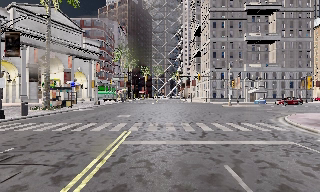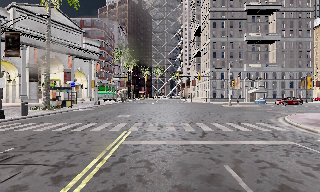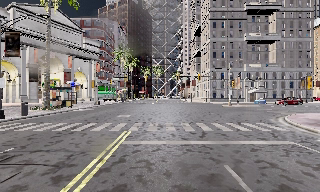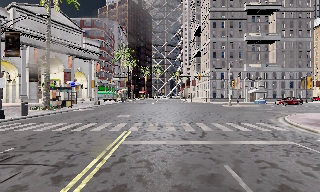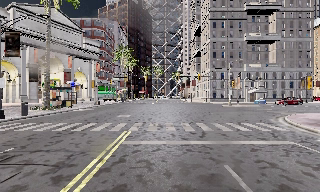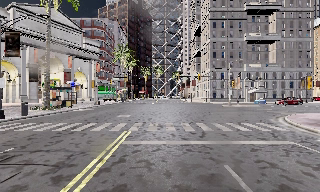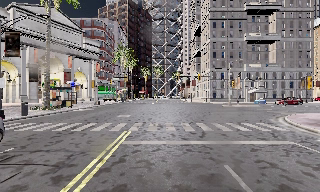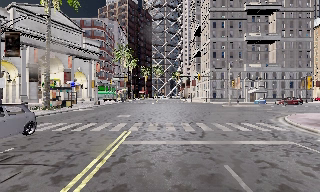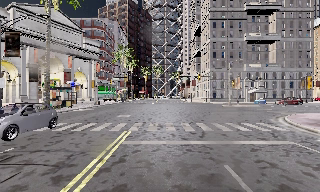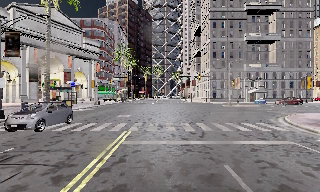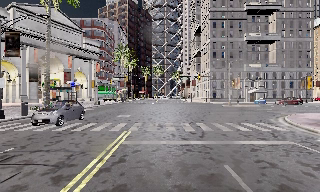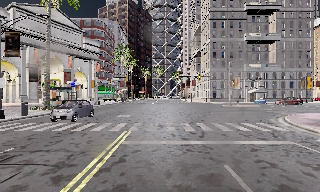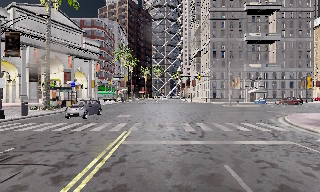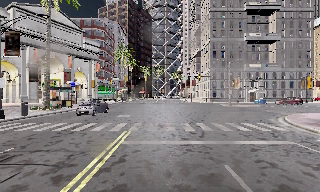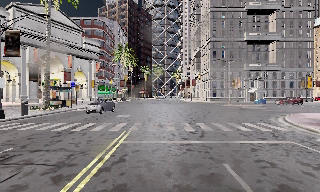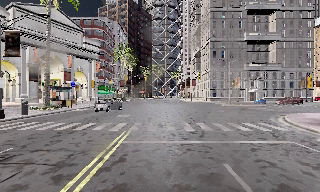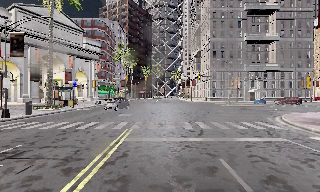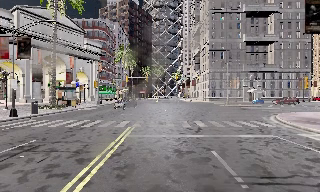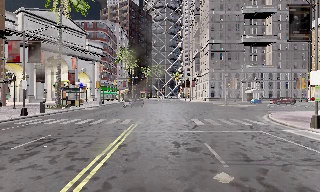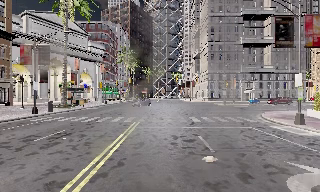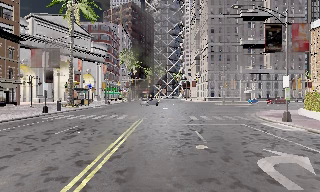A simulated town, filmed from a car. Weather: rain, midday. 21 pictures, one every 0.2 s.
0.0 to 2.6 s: The camera keeps its place and its aim.
2.6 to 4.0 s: The camera travels backward, about 4 m, so what stands in front gets smaller. It gains speed.
The film runs backward here.
